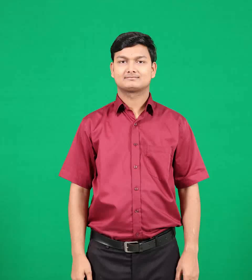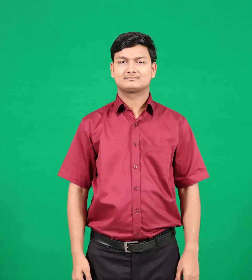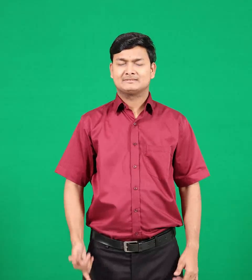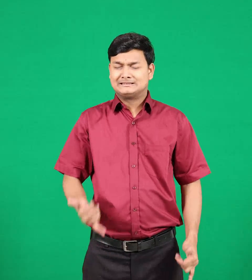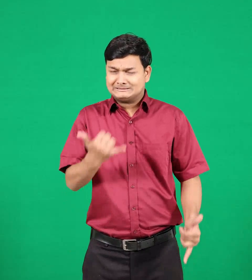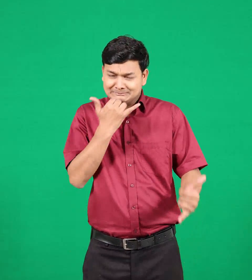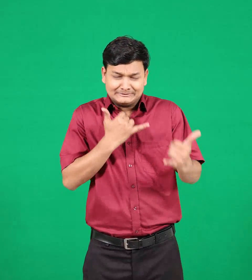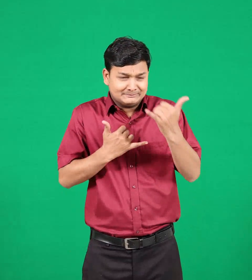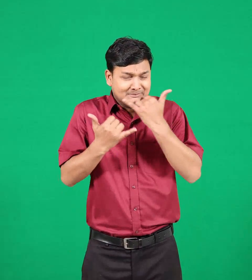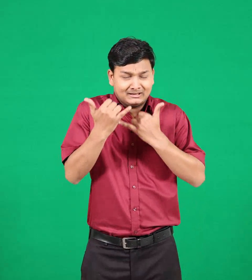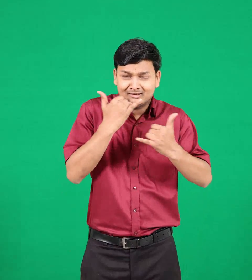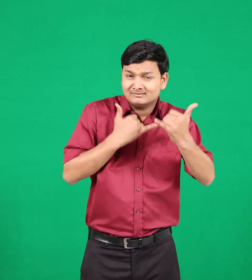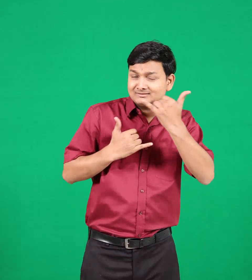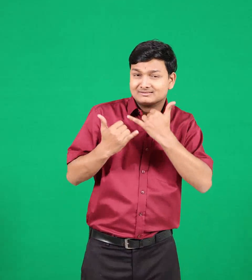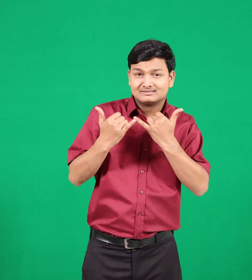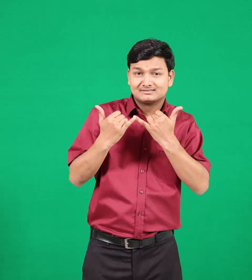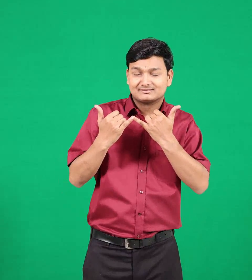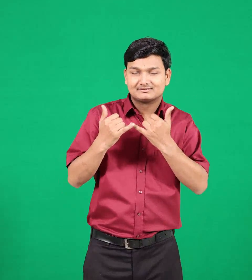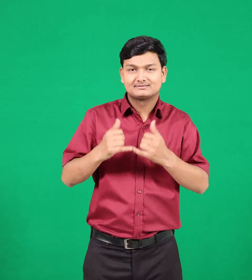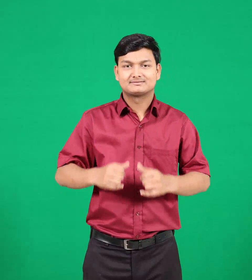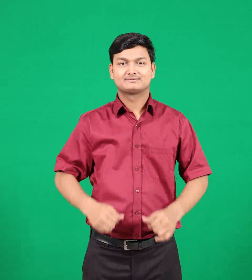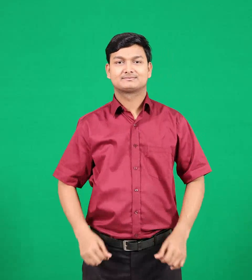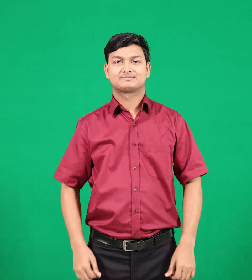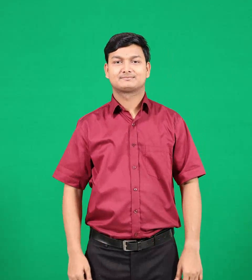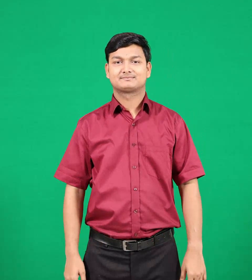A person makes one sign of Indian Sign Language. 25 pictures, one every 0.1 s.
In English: mistakes
